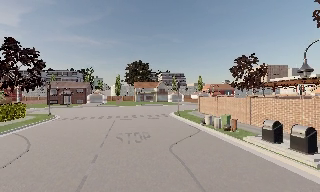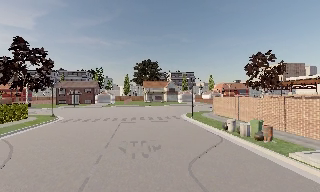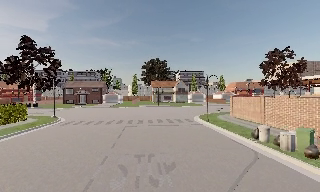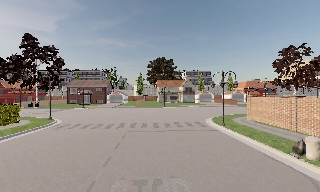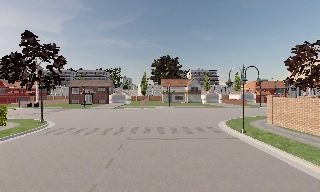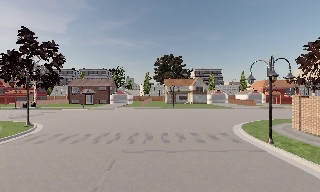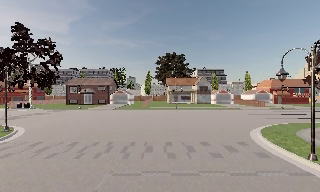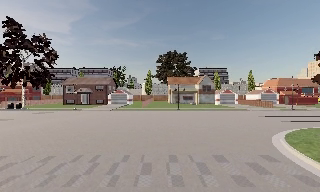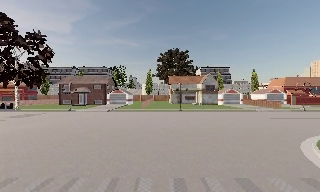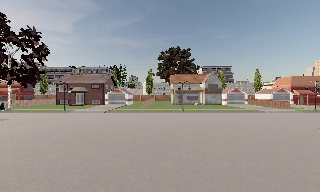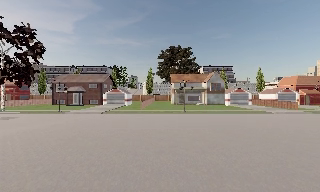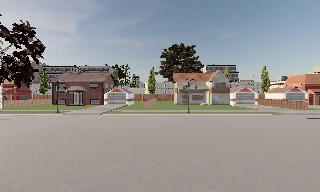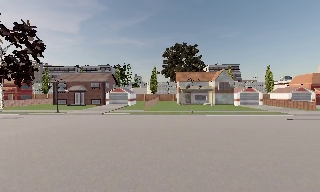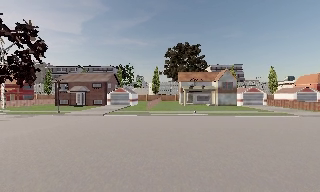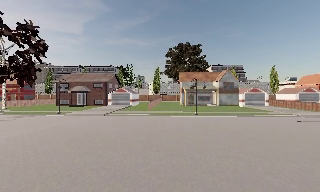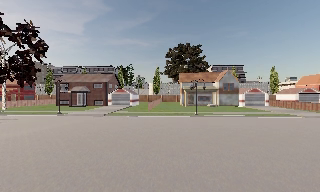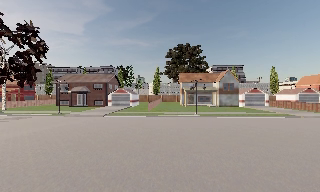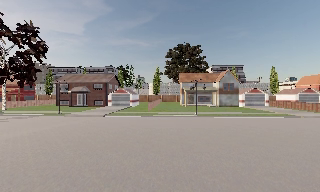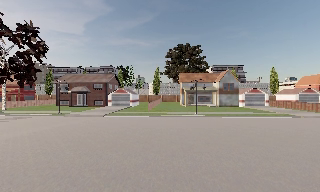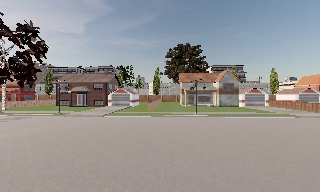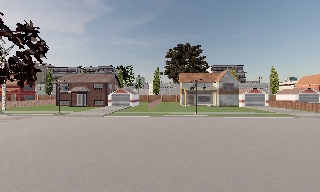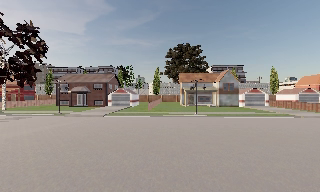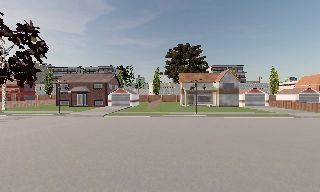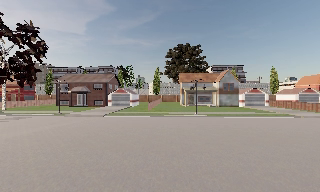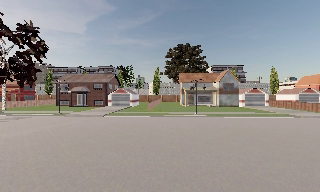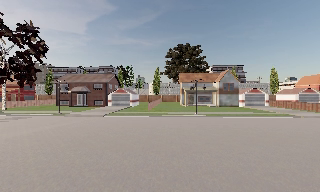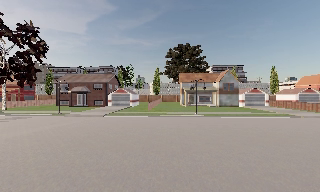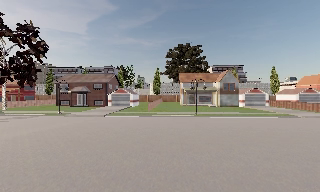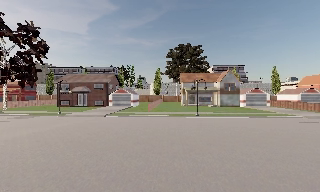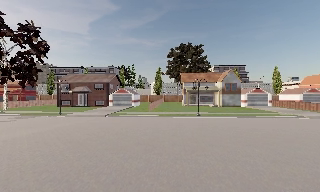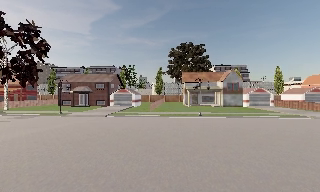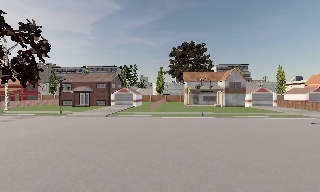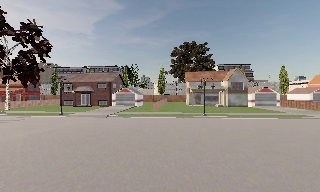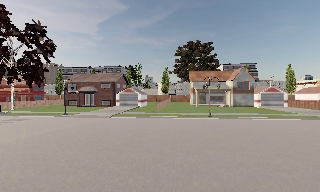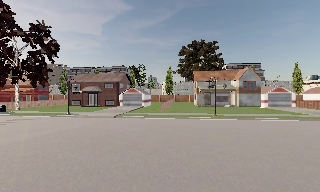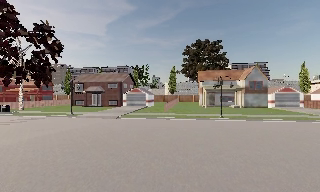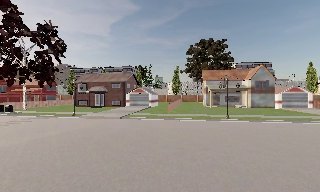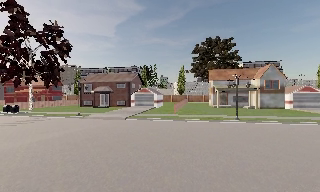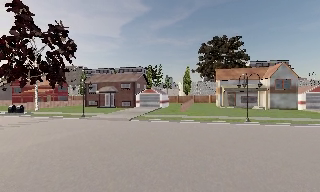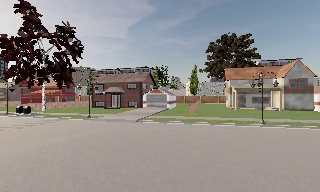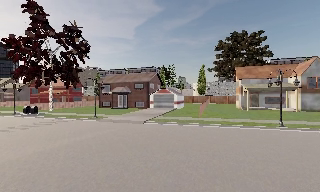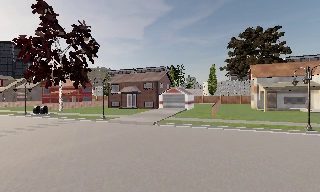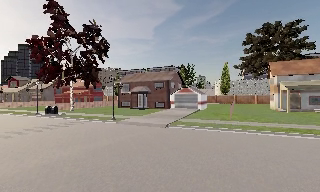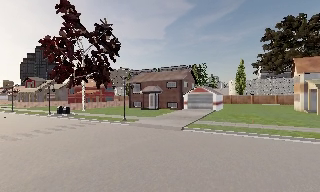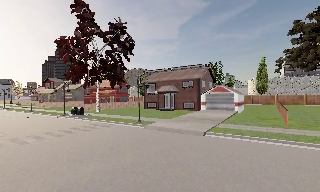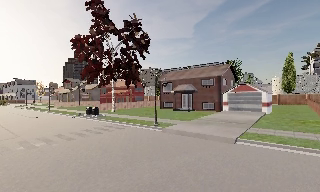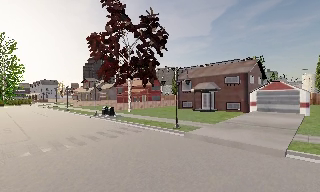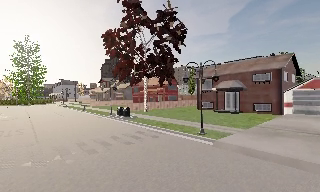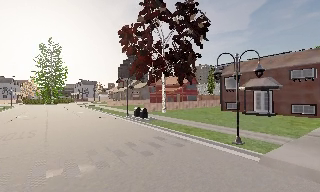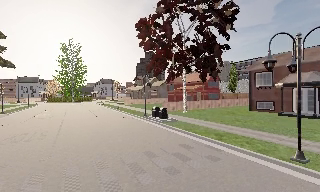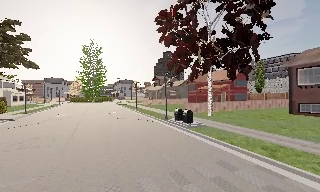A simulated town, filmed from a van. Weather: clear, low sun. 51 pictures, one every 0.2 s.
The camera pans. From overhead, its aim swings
counterclockwise.
The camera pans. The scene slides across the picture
to the right.
0.0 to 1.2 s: The camera swings to its left by about 10 degrees, and the scene slides to the right. It travels forward, about 13 m, so what stands in front looms larger.
1.2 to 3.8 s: The camera travels forward, about 10 m, so what stands in front looms larger. It loses speed.
3.8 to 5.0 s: The camera keeps its place and its aim.
5.0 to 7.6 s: The camera travels forward, about 4 m, so what stands in front looms larger. It gains speed.
7.6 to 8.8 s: The scene slides to the right, as the camera pans about 20 degrees to its left. It travels forward, about 6 m, so what stands in front looms larger. It gains speed.
8.8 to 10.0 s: The scene slides to the right, as the camera pans about 35 degrees to its left. It travels forward, about 11 m.
The film runs forward here.
